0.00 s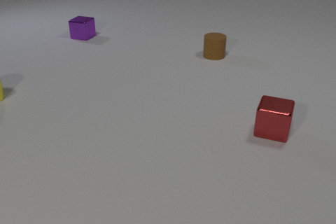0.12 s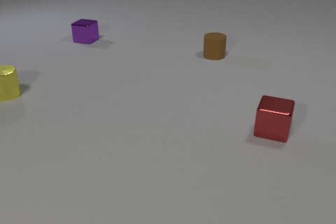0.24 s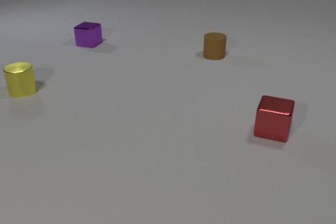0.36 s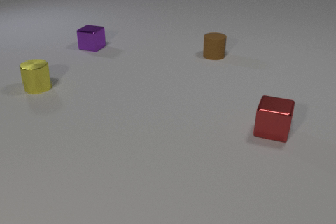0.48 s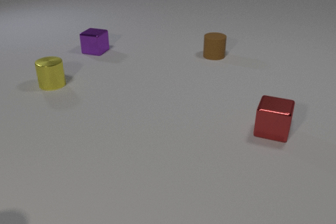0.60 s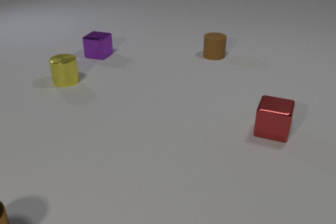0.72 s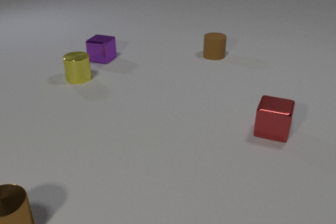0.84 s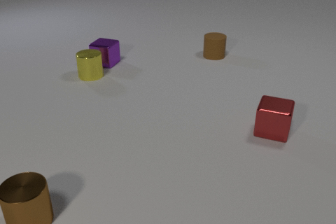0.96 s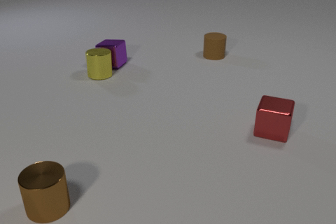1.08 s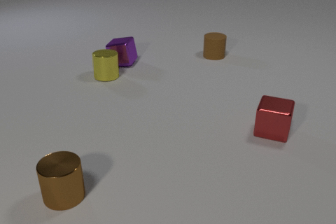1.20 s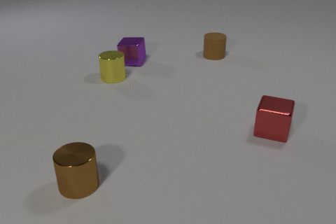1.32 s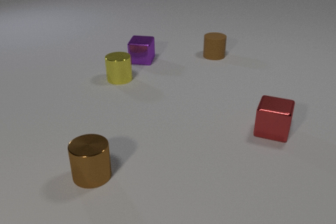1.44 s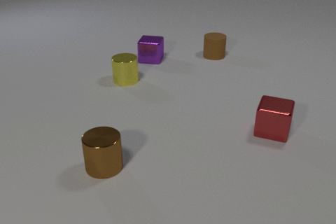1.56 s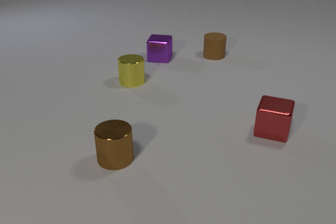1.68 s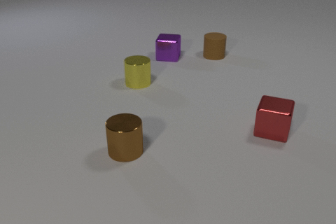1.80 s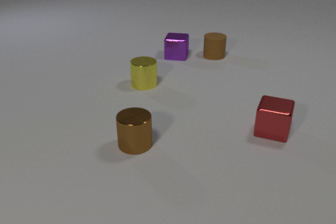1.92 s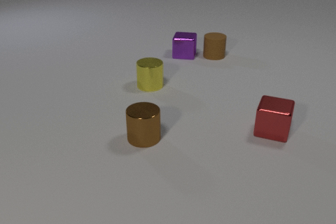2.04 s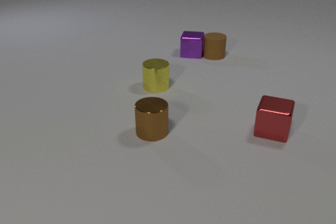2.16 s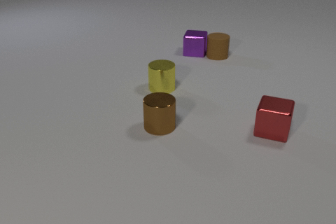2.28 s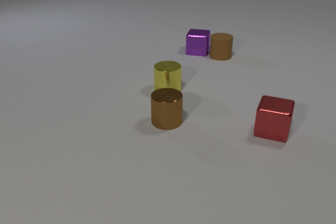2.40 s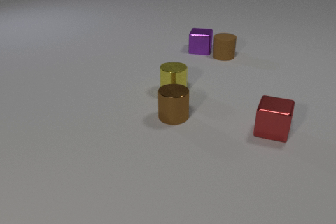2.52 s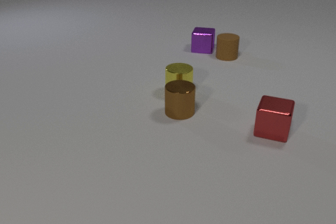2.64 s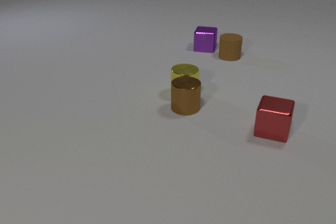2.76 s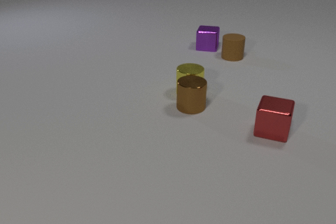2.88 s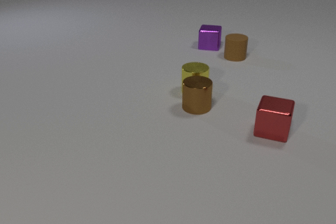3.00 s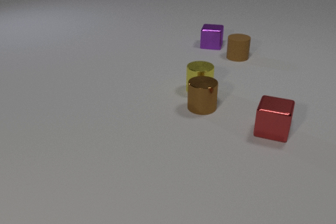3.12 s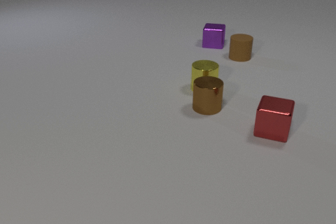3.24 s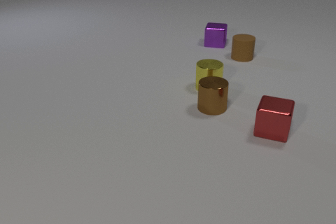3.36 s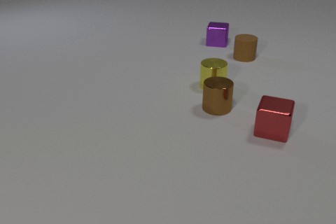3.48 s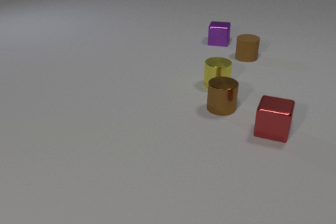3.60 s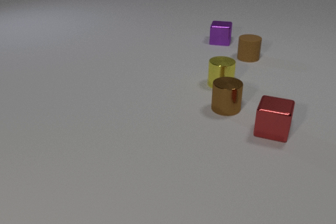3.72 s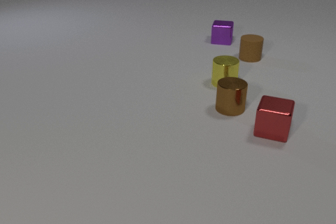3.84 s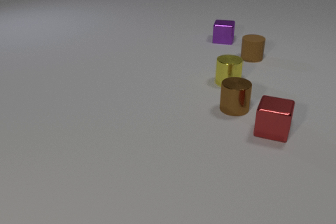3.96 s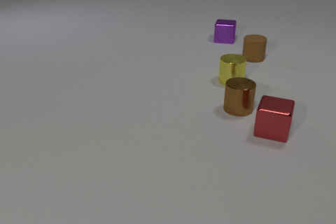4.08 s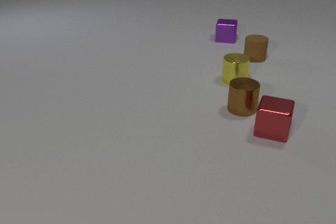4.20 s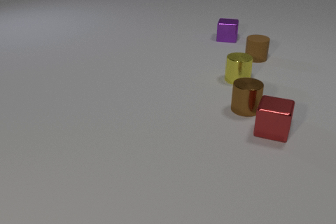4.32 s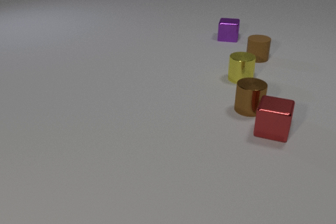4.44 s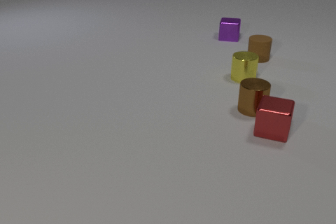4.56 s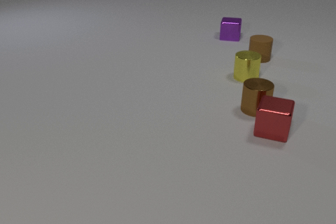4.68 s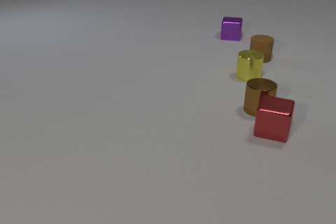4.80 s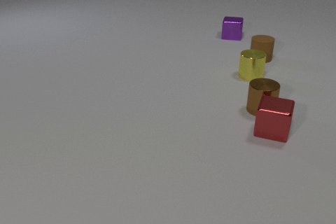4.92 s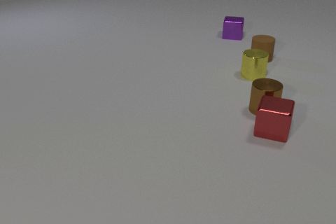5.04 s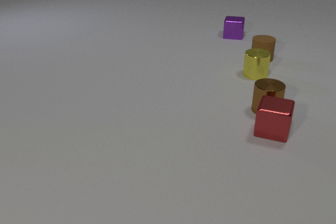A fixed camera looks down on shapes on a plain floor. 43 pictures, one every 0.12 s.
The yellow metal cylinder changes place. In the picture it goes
to the right.
The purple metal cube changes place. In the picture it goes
to the right.
0.00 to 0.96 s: The purple metal cube slides toward the camera. The yellow metal cylinder slides to the right. The brown metal cylinder comes in at the bottom edge, slides to the right and away from the camera. The purple metal cube and the yellow metal cylinder collide.
0.96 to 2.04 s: The purple metal cube slides to the right. The yellow metal cylinder slides to the right and toward the camera. The brown metal cylinder slides away from the camera and to the right. The purple metal cube and the brown rubber cylinder collide.
2.04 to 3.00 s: The purple metal cube slides away from the camera and to the right. The yellow metal cylinder slides to the right. The brown rubber cylinder slides to the right. The brown metal cylinder slides to the right and away from the camera. The yellow metal cylinder and the brown metal cylinder collide.
3.00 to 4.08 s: The purple metal cube slides away from the camera and to the right. The yellow metal cylinder slides to the right and away from the camera. The brown rubber cylinder slides to the right. The brown metal cylinder slides to the right.
4.08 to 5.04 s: The purple metal cube slides away from the camera and to the right. The yellow metal cylinder slides to the right and away from the camera. The brown rubber cylinder slides to the right. The brown metal cylinder slides to the right.
How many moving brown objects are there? 2.
Are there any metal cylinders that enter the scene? yes.
What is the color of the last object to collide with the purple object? brown.
